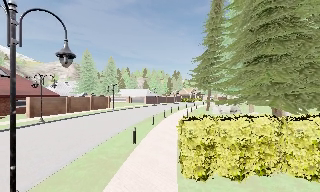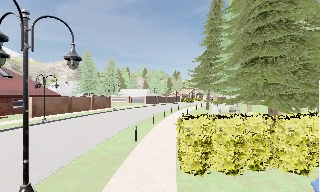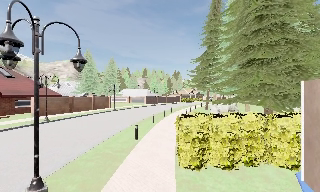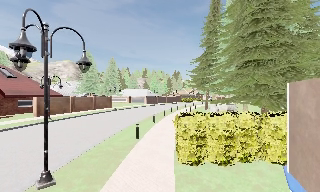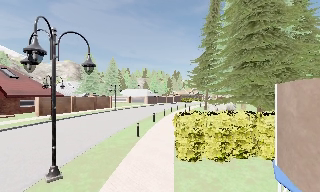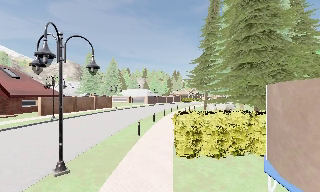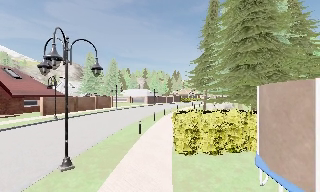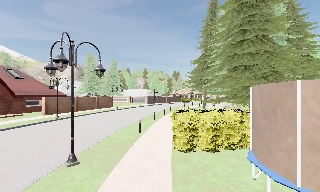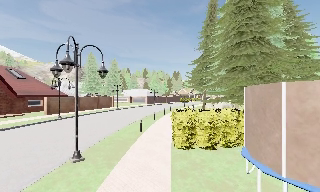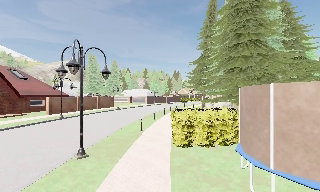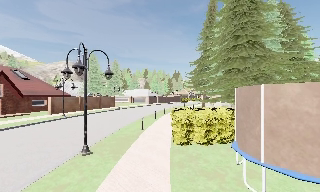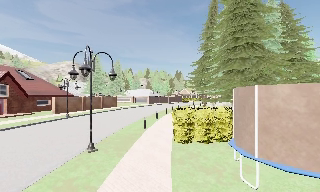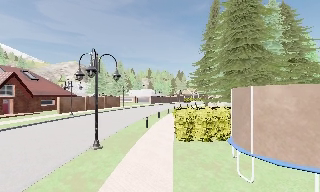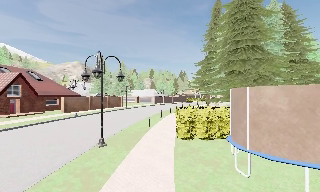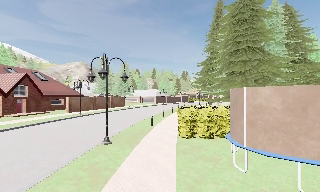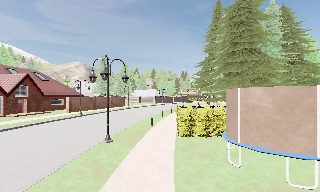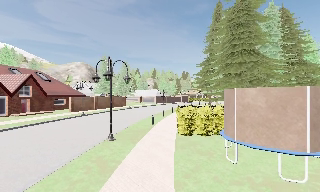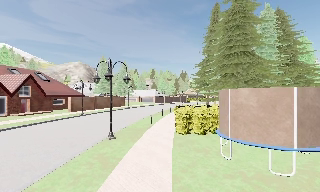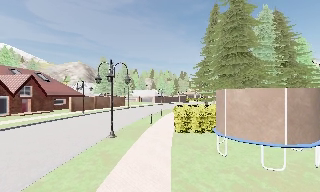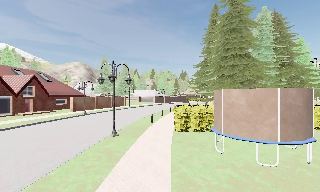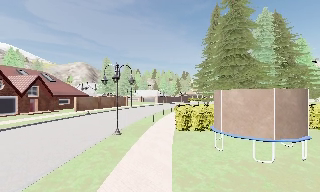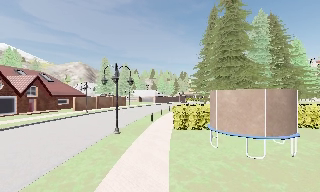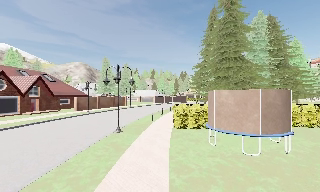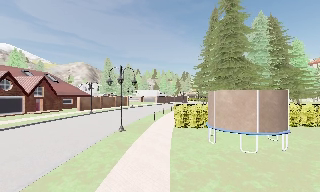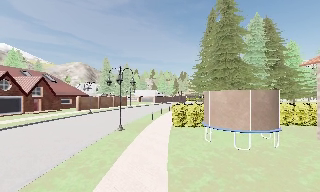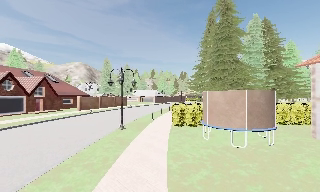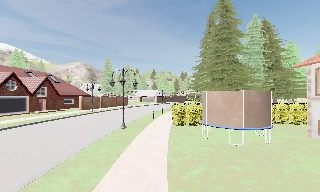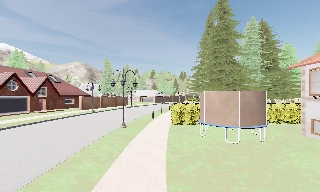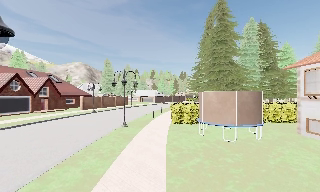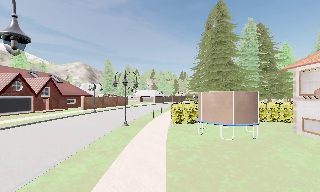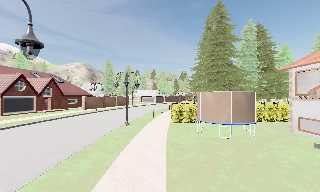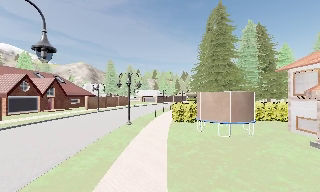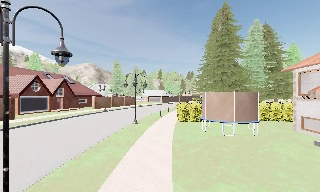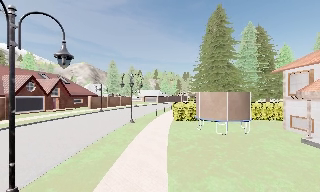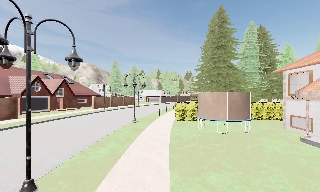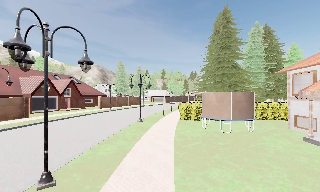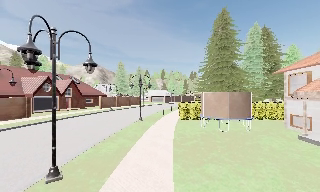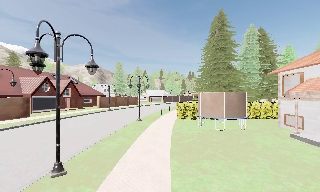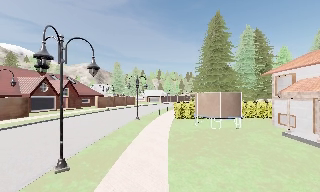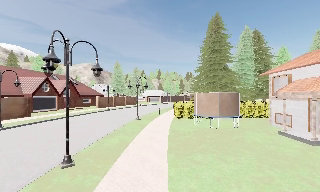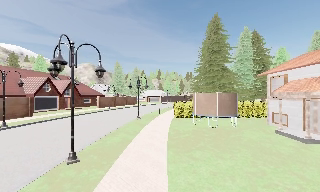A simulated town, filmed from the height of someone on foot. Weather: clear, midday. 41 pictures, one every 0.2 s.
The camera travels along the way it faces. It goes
backward.
0.0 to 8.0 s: The camera travels backward, about 14 m, so what stands in front gets smaller.
The film runs backward here.
